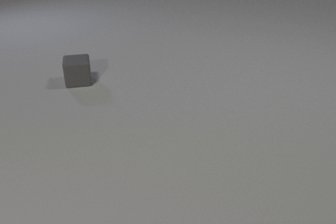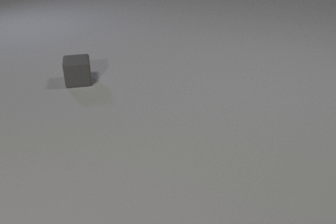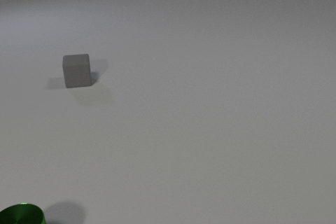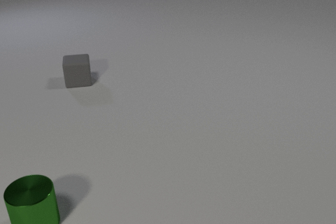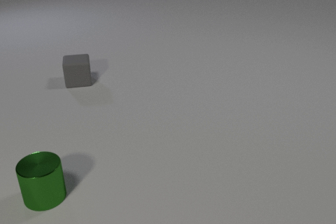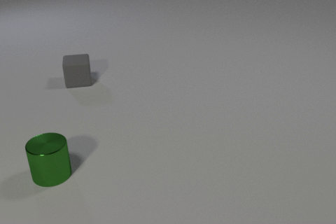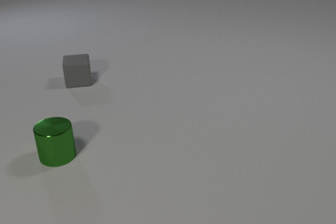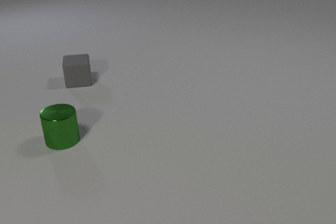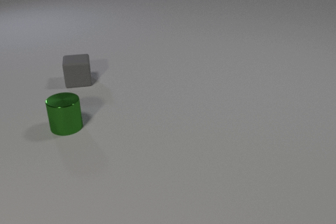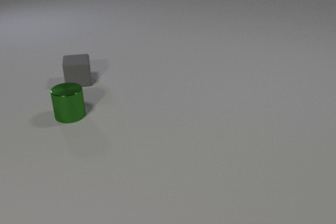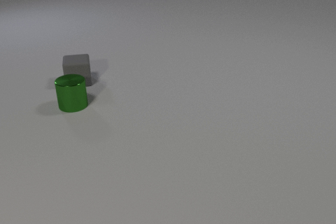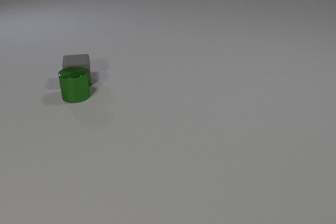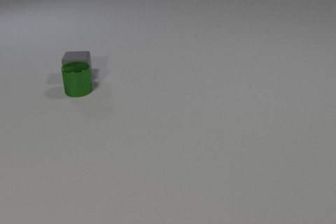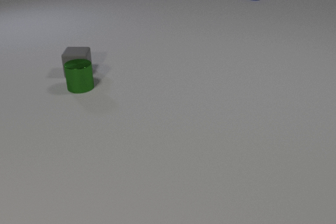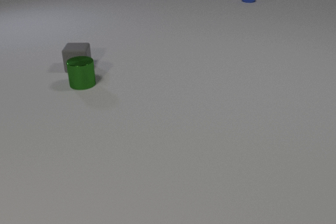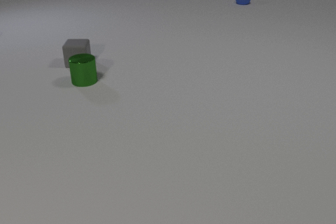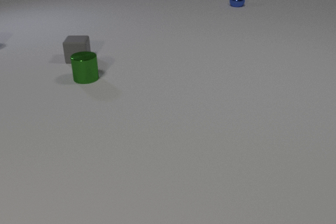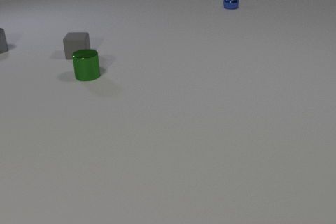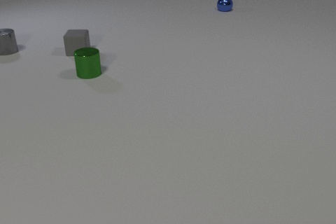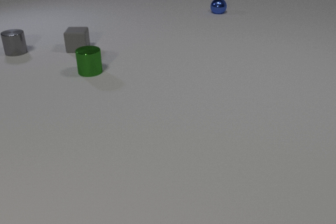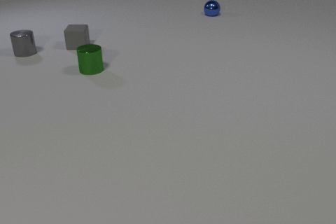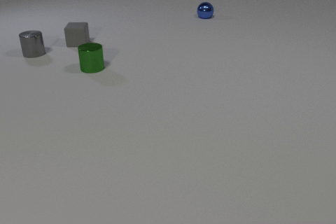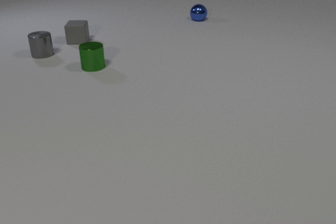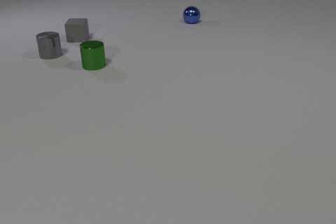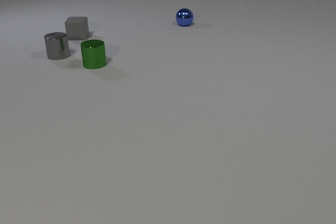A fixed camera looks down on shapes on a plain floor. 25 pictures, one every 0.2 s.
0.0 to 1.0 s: The green metal cylinder comes in at the bottom edge, slides away from the camera.
1.0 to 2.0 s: The green metal cylinder slides away from the camera.
2.0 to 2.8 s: The green metal cylinder slides away from the camera. The gray rubber cube slides away from the camera. The blue metal sphere comes in at the top edge, rolls toward the camera and to the left. The green metal cylinder and the gray rubber cube collide.
2.8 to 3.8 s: The green metal cylinder slides away from the camera. The gray rubber cube slides away from the camera. The gray metal cylinder comes in at the left edge, slides to the right and toward the camera. The blue metal sphere rolls toward the camera and to the left.
3.8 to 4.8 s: The green metal cylinder slides away from the camera. The gray rubber cube slides away from the camera. The gray metal cylinder slides to the right and toward the camera. The blue metal sphere rolls toward the camera and to the left.
How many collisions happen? 1.
What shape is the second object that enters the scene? sphere.
What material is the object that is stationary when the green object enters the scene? rubber.
